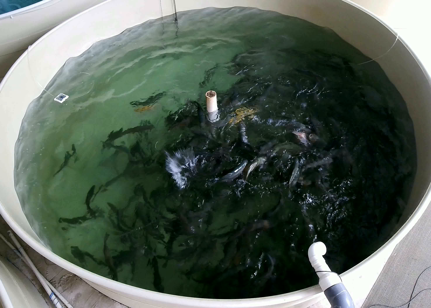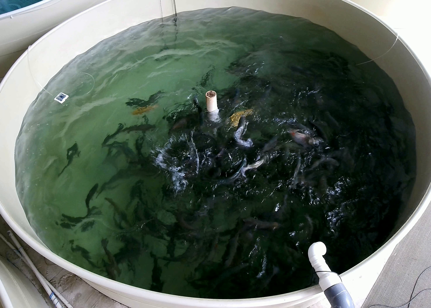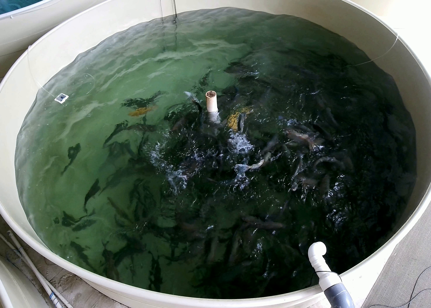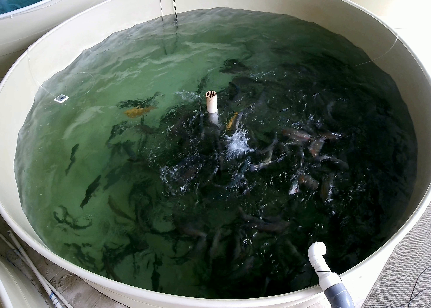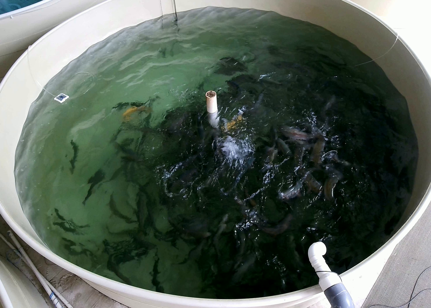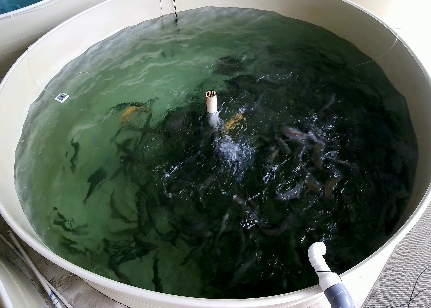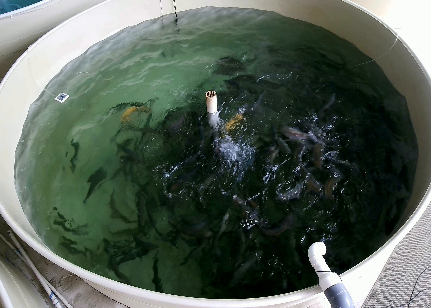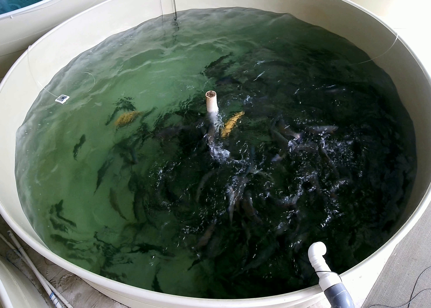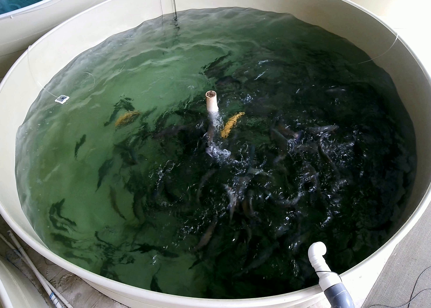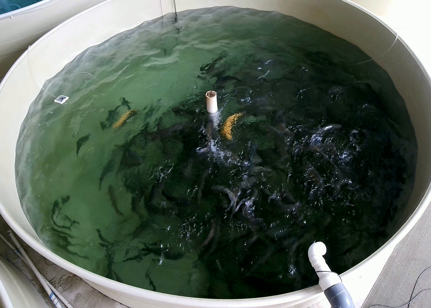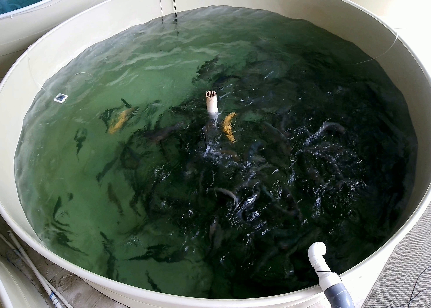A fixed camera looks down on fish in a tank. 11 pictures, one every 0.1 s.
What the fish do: Strong feeding.
